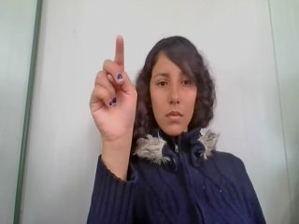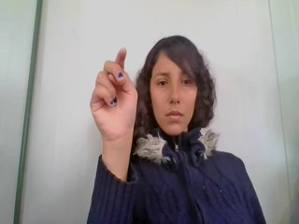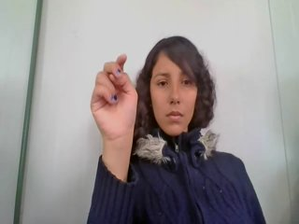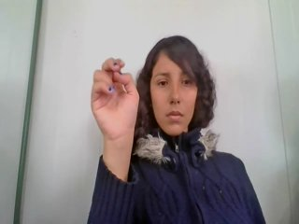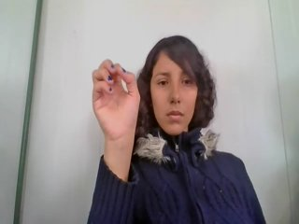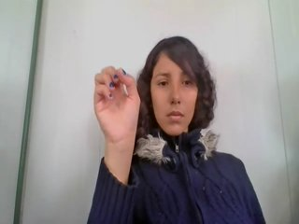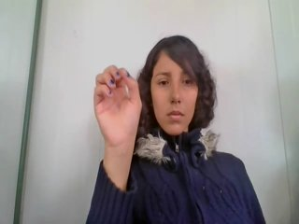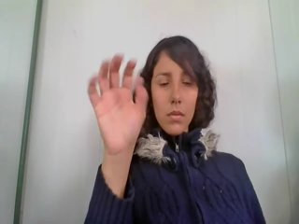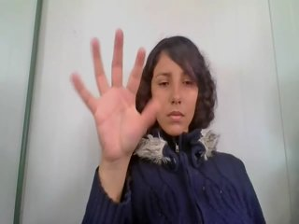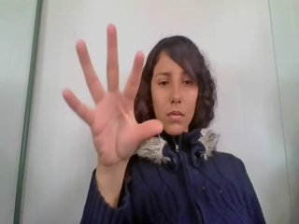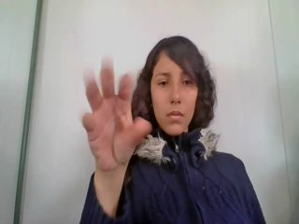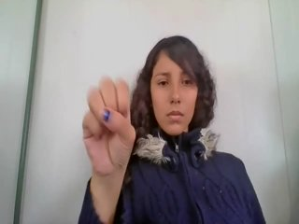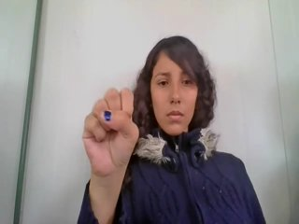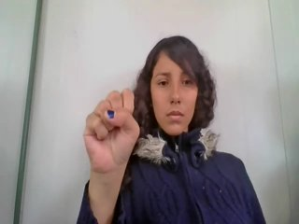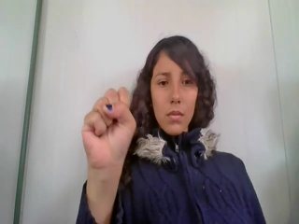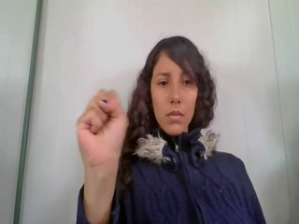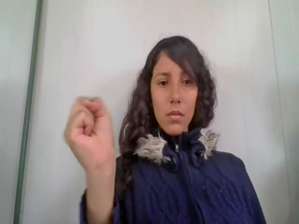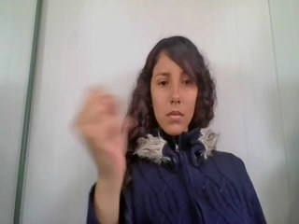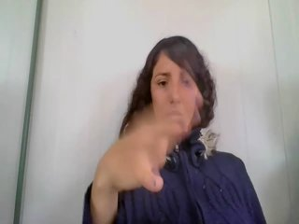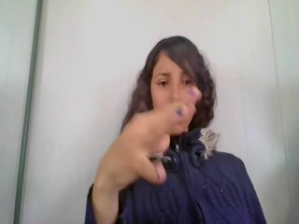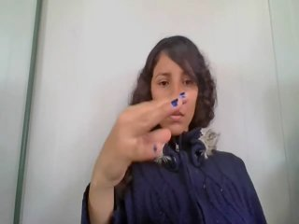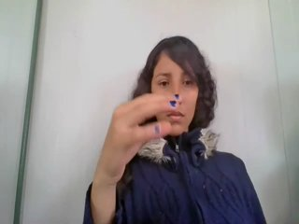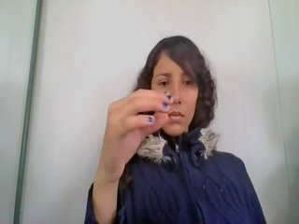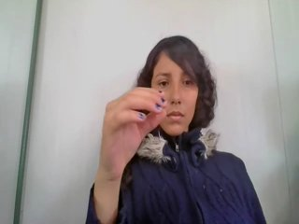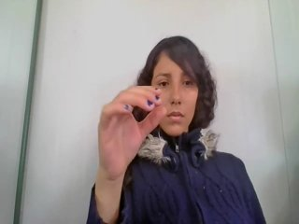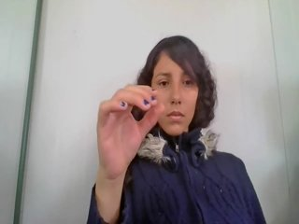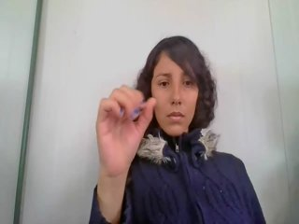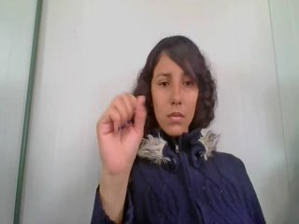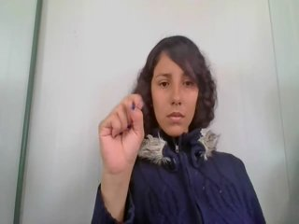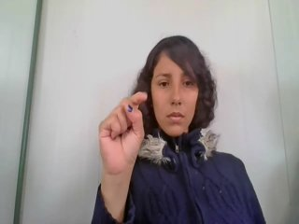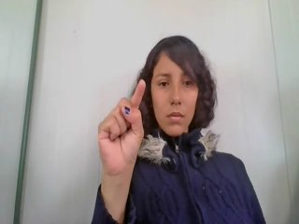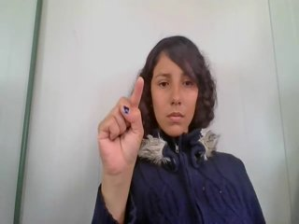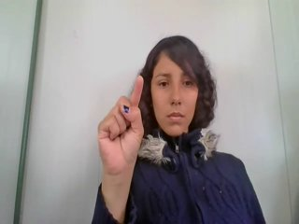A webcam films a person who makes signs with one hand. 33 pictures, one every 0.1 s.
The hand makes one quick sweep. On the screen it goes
to the right.
0.2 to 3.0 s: On the screen the hand sweeps to the right. The name of the sign: Throw left.
